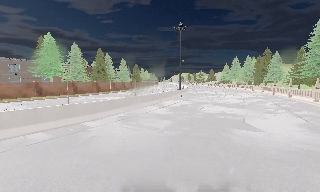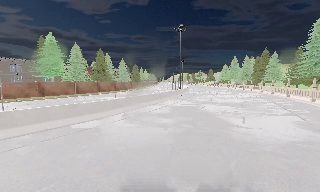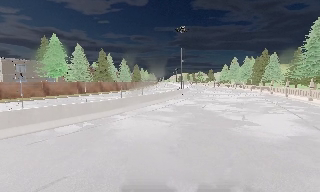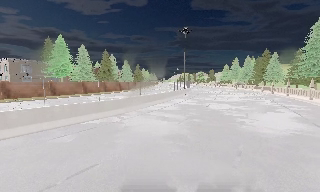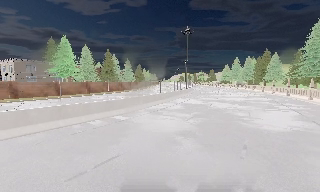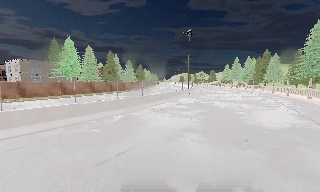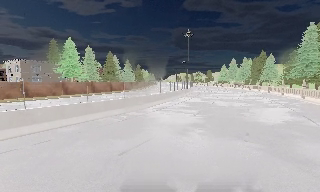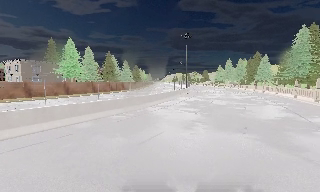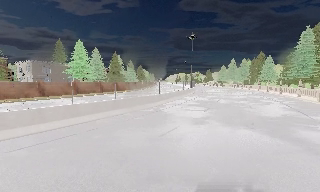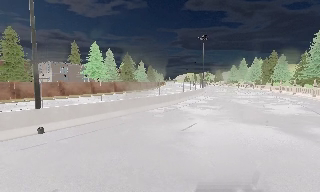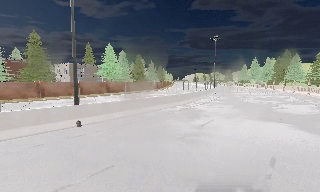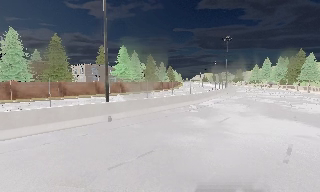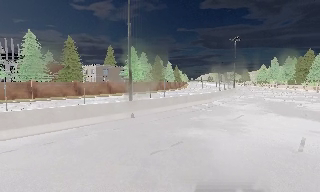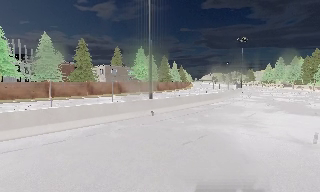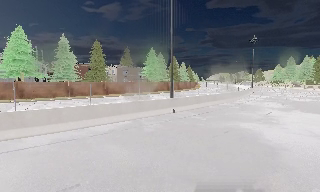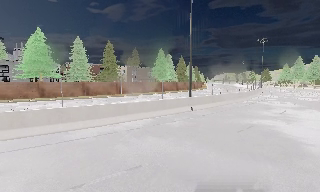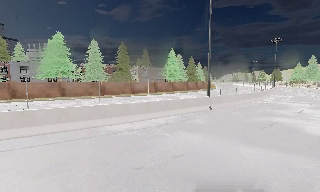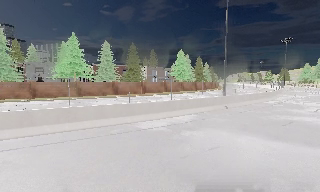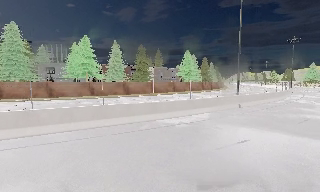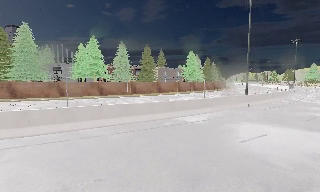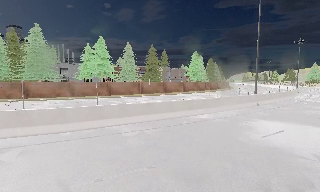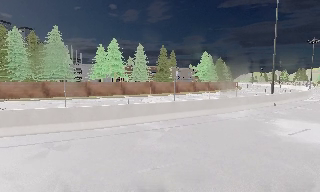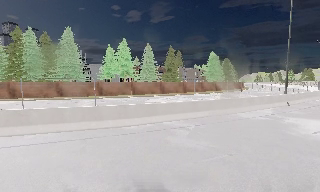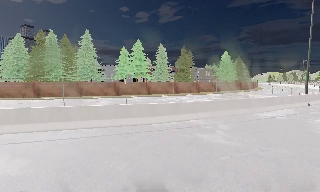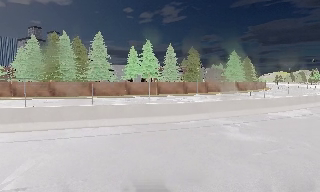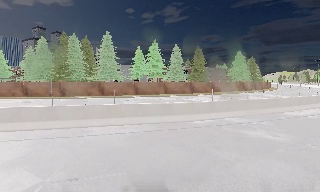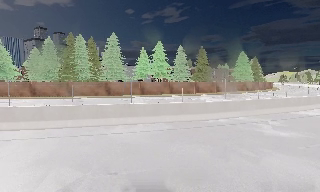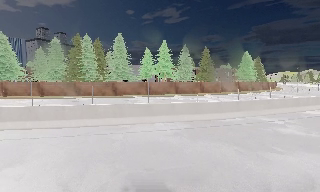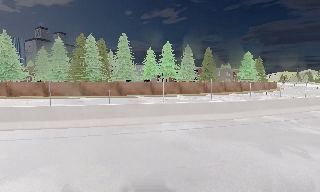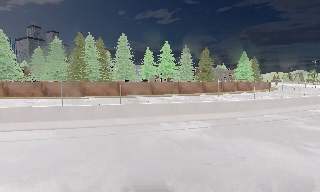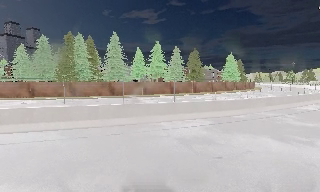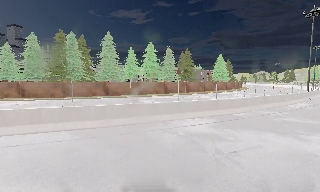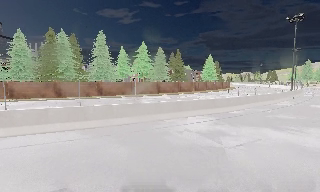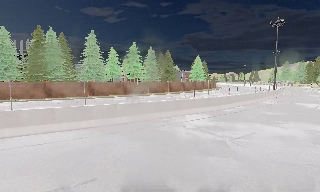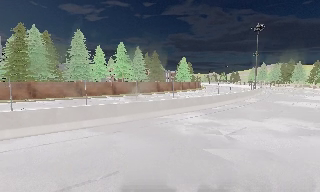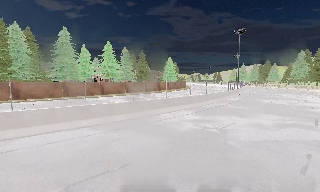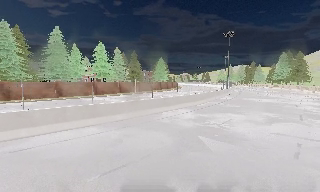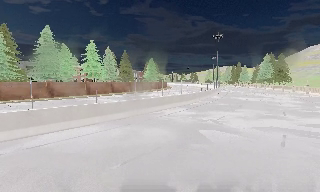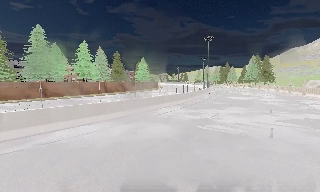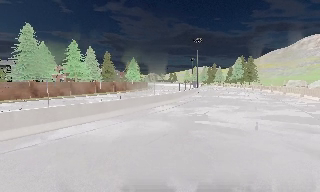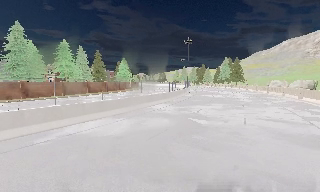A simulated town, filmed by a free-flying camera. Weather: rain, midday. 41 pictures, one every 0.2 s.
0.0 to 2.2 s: The camera travels backward and to its left, about 11 m, so what stands in front gets smaller. It gains speed.
2.2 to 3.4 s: The camera pans to its left, which is counterclockwise from overhead, by about 10 degrees. It travels to its left and backward, about 9 m, so close, fixed things drift to the right.
3.4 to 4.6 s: The camera travels to its left and backward, about 8 m, so close, fixed things drift to the right.
4.6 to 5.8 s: The camera travels to its left, about 6 m, so close, fixed things drift to the right.
5.8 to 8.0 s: The camera pans to its right, which is clockwise from overhead, by about 50 degrees. It travels to its left and backward, about 11 m.
The film runs backward here.
